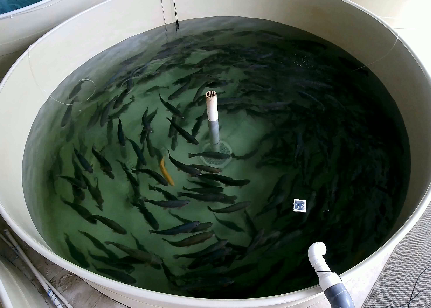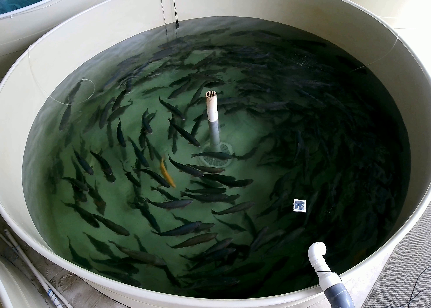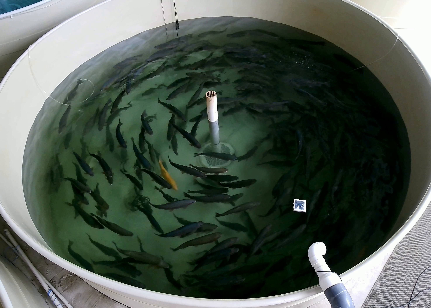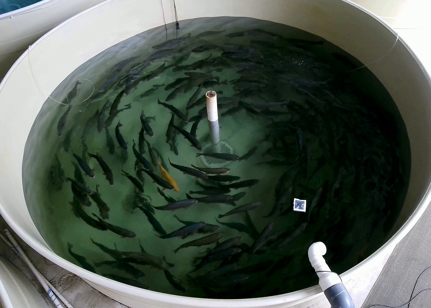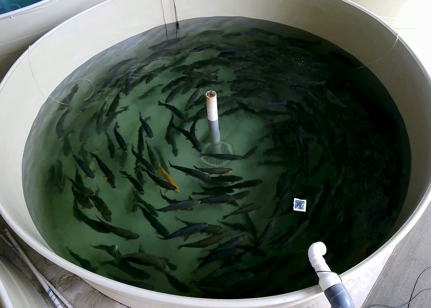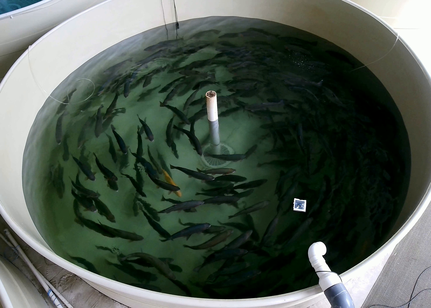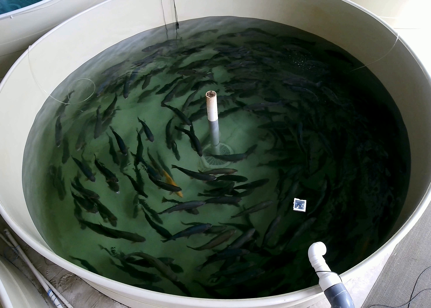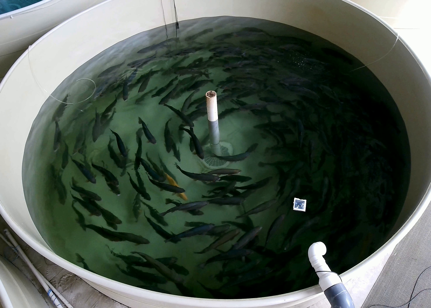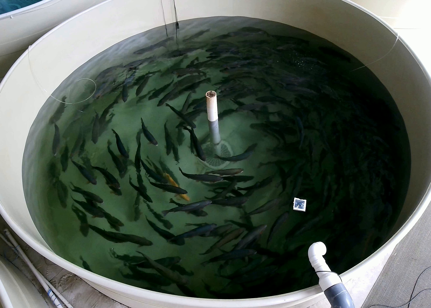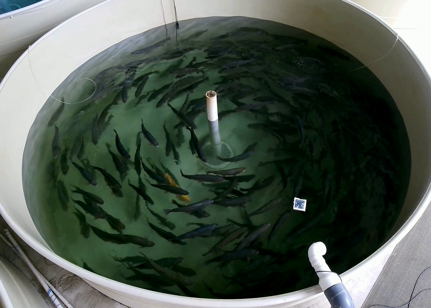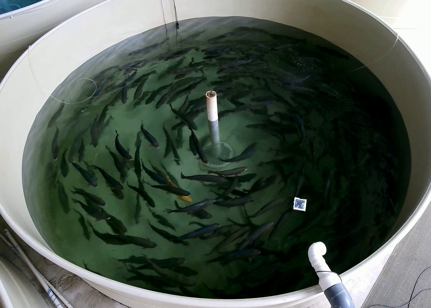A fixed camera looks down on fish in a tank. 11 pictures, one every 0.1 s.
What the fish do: Normal cruising.
